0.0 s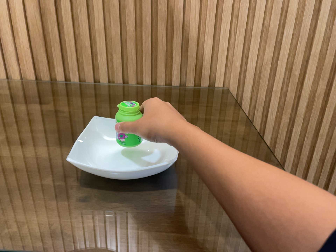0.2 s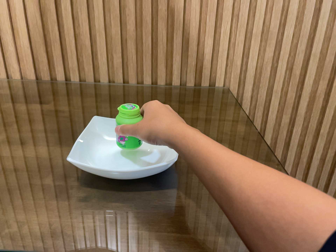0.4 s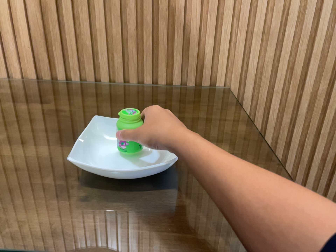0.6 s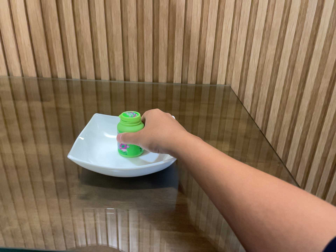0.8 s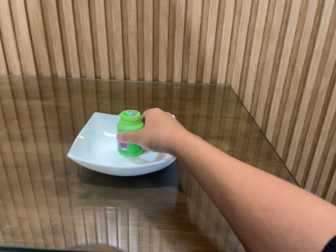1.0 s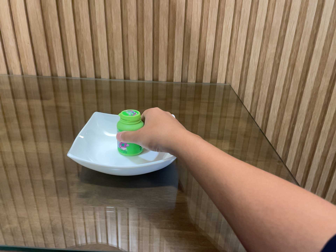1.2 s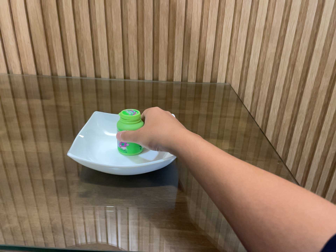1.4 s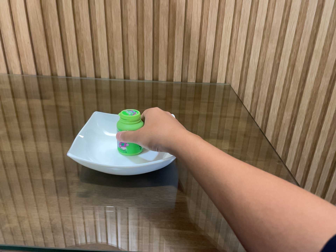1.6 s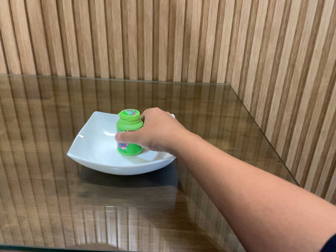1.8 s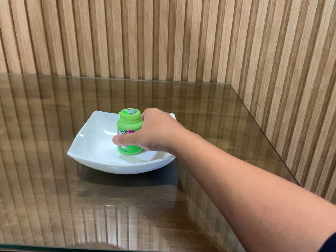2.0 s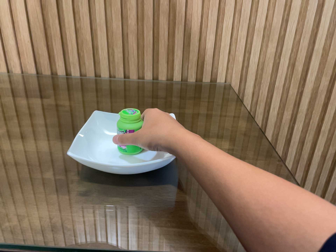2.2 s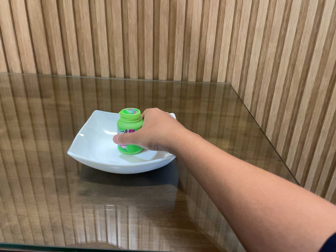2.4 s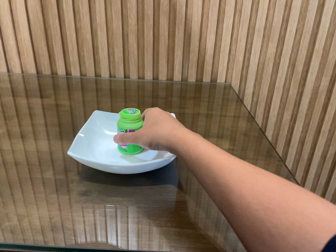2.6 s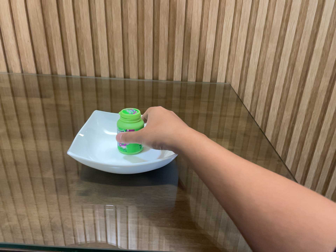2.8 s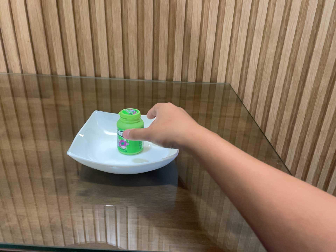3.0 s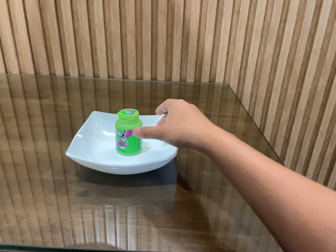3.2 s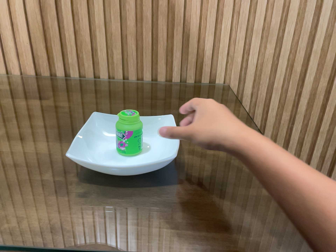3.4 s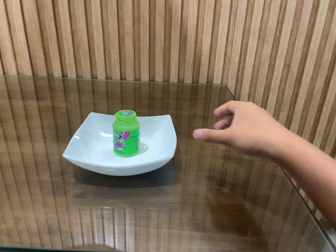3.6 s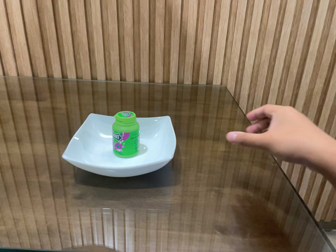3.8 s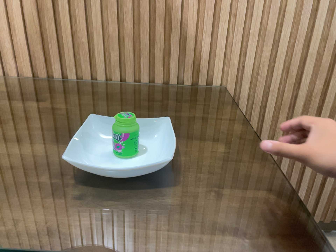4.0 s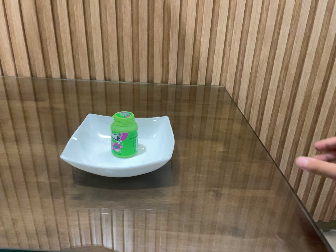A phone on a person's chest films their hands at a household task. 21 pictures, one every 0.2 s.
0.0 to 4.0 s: The camera keeps its place and its aim.
The film runs forward here.
